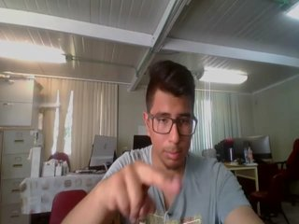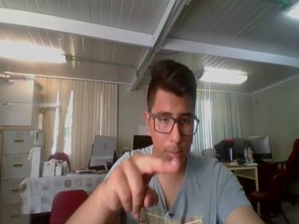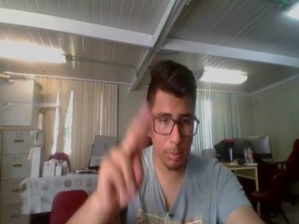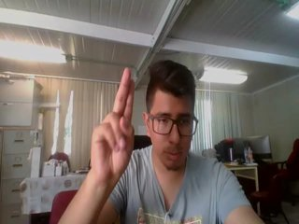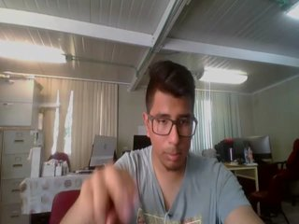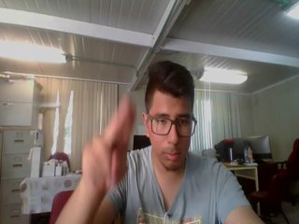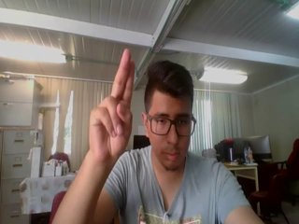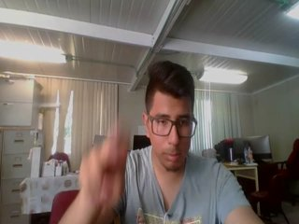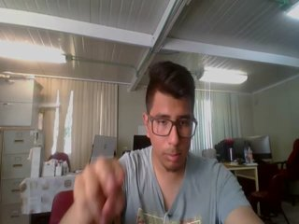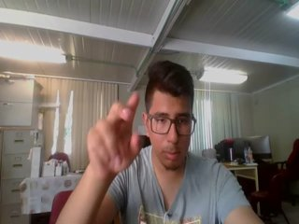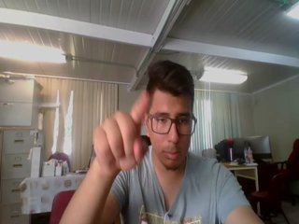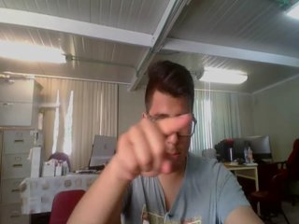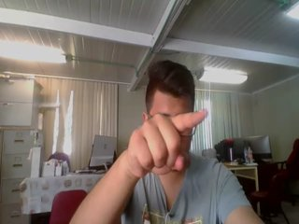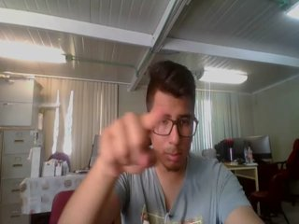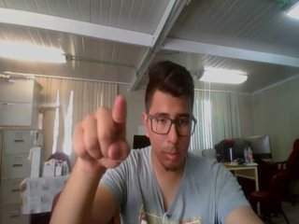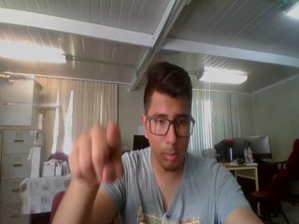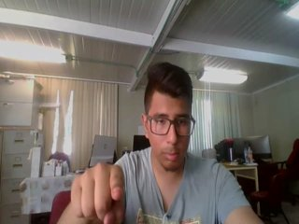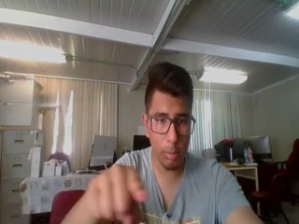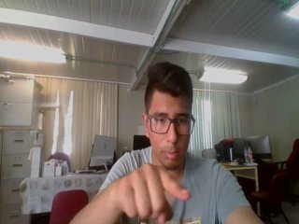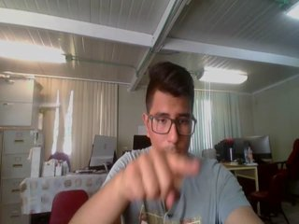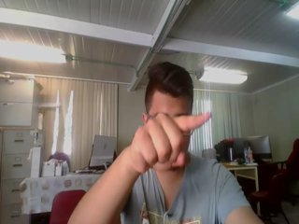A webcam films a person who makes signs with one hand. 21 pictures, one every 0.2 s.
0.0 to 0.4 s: Pointing with two fingers.
0.5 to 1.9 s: Double click with two fingers.
2.0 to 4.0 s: Pointing with one finger.
